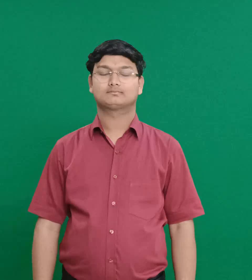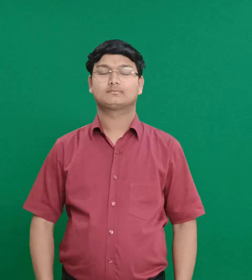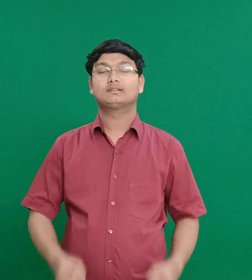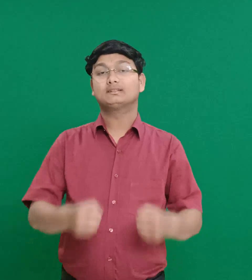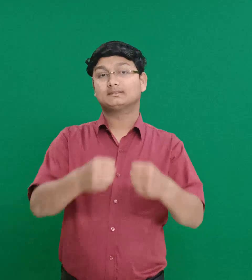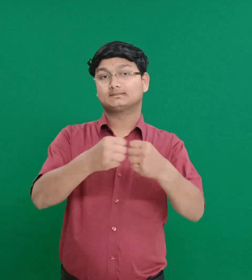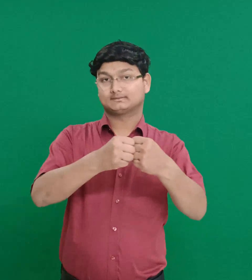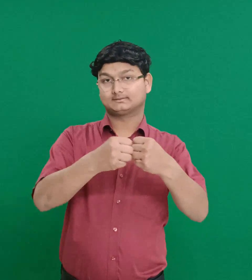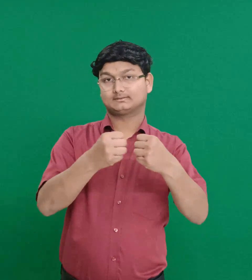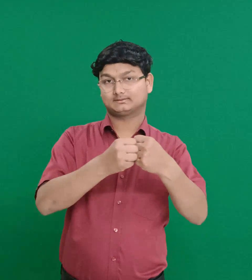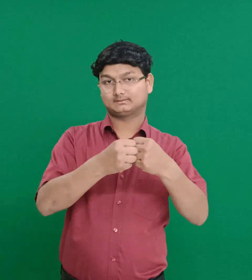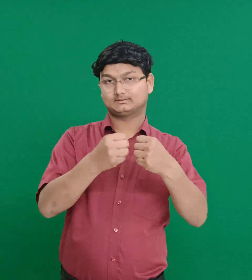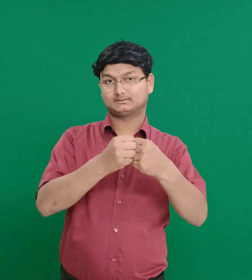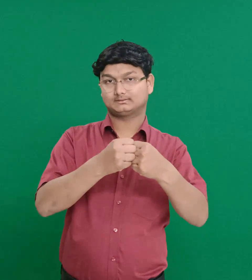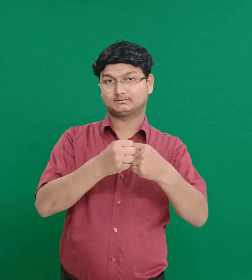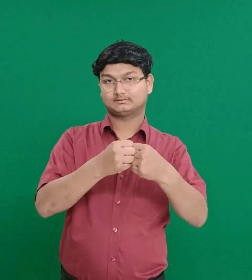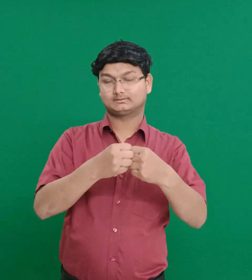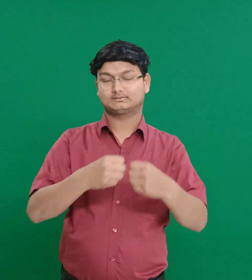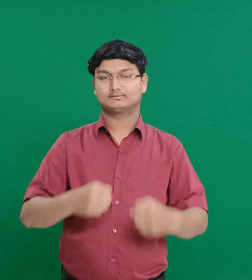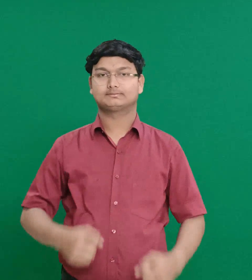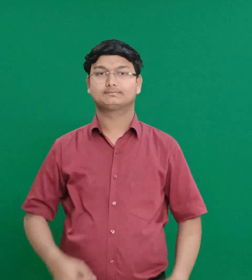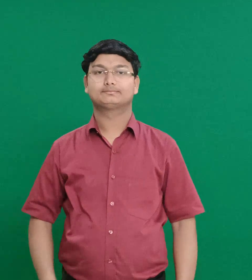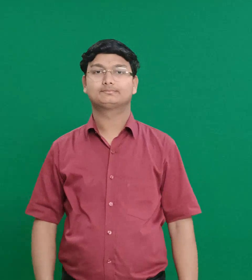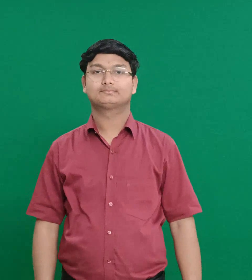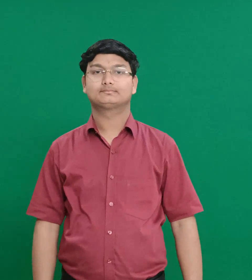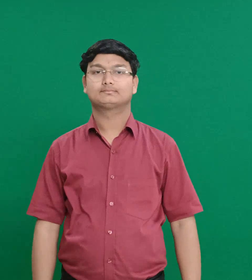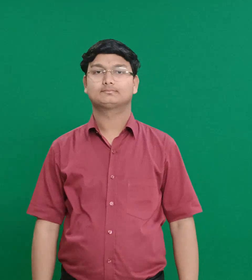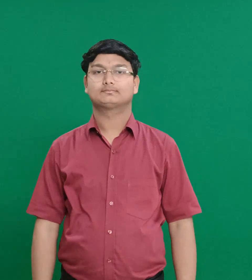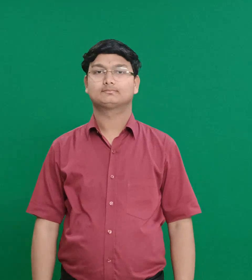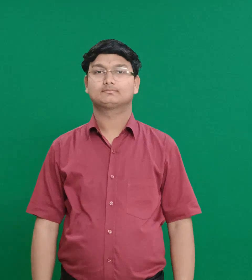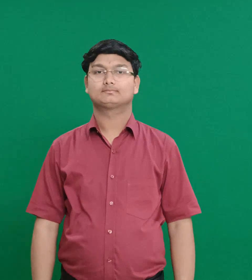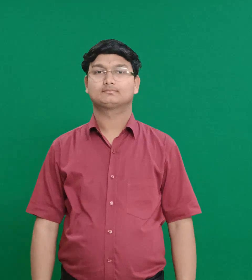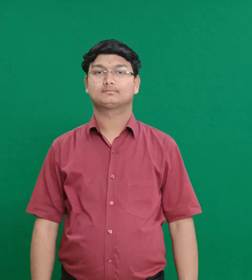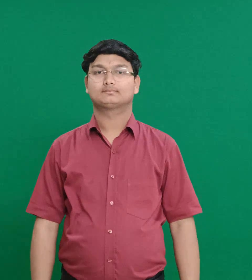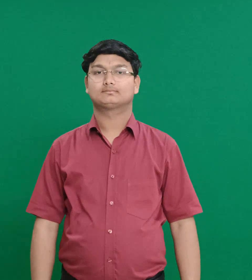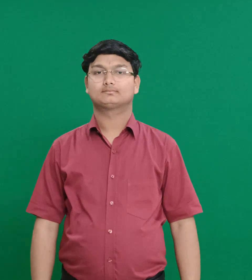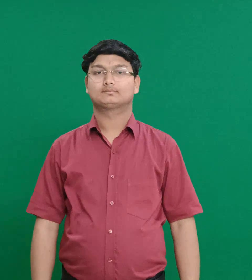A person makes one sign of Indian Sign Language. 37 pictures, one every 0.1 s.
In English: socoh
